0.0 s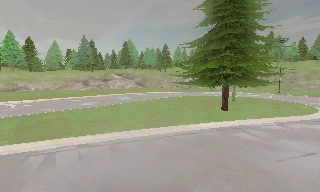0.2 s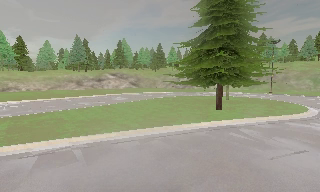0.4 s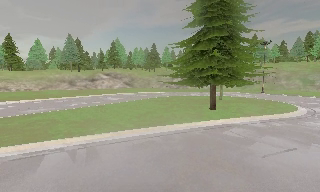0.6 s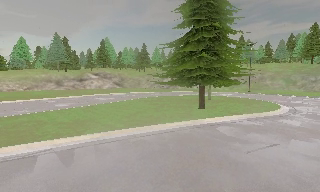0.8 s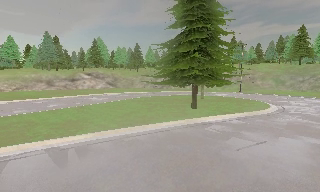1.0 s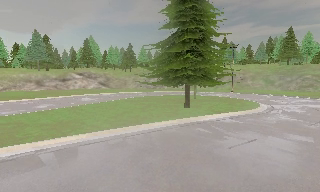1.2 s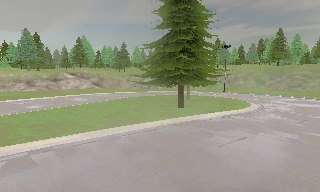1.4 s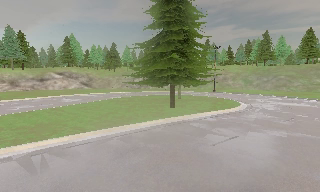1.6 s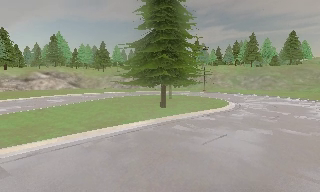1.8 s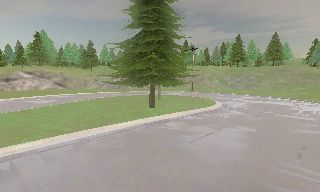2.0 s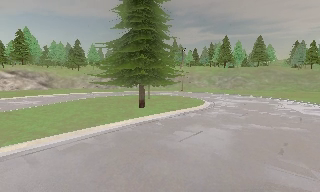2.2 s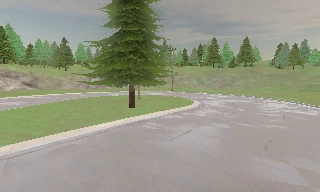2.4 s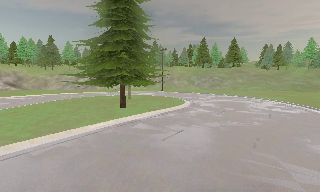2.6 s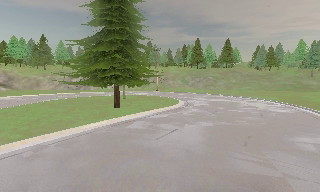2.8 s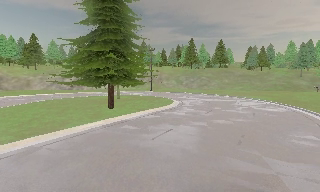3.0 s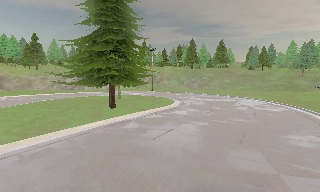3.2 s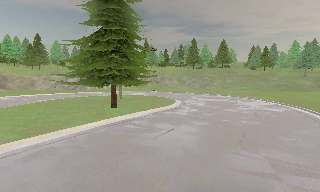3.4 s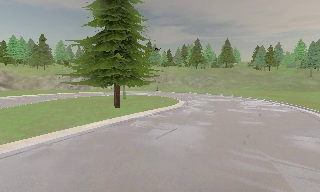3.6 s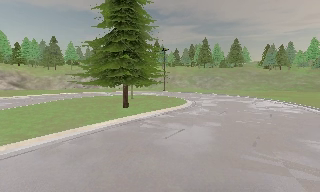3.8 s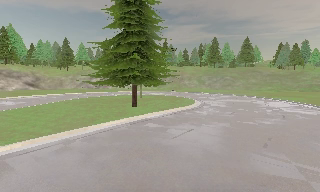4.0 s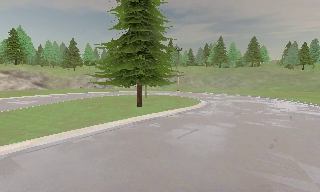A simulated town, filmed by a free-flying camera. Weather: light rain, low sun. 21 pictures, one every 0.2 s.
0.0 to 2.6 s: The camera swings to its right by about 40 degrees, and the scene slides to the left. It travels backward, about 0.5 m.
2.6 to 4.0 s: The camera shifts only a little, or ends up much as it began.
The film runs backward here.
